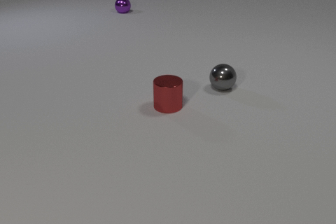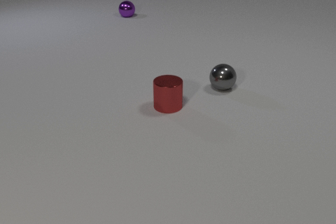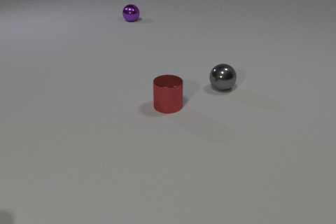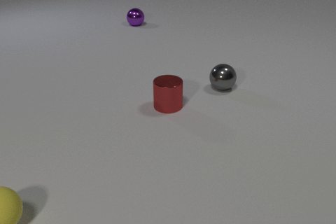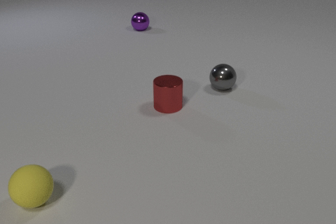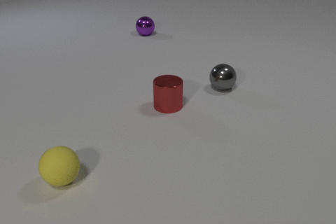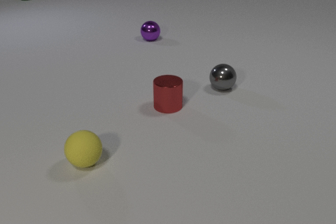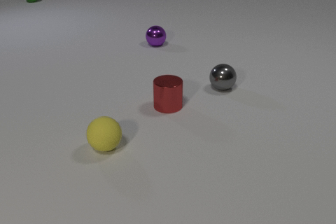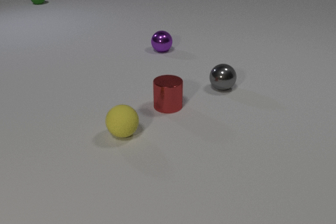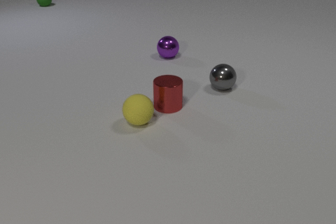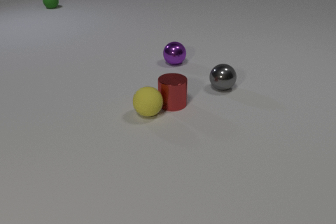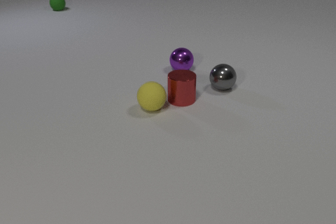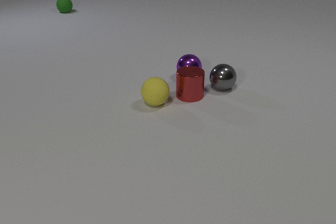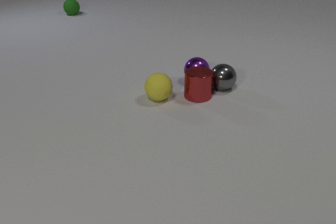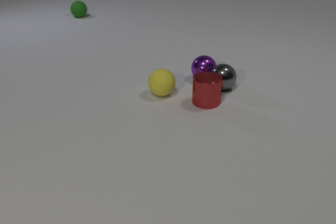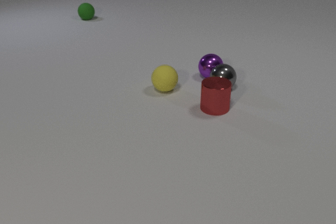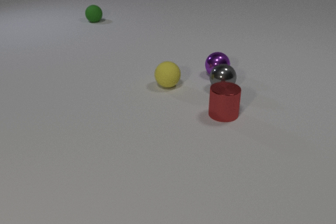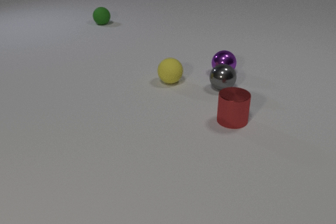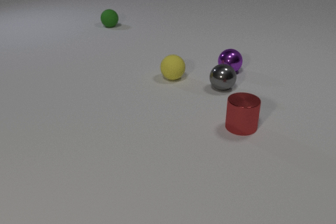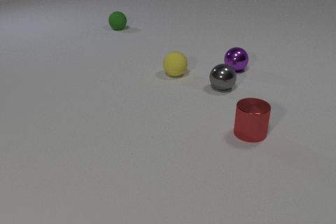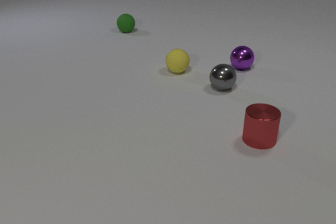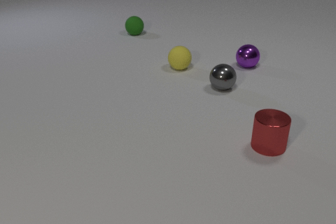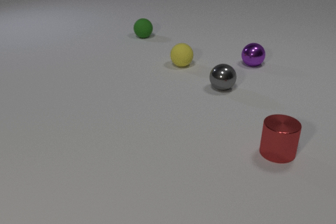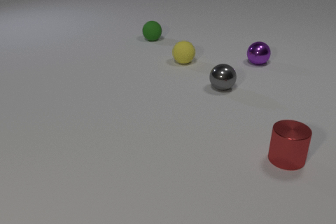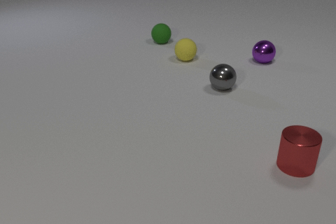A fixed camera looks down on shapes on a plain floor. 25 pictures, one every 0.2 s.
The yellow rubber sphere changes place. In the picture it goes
away from the camera.
0.0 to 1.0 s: The yellow rubber sphere comes in at the left edge, rolls to the right and away from the camera. The purple metal sphere rolls toward the camera.
1.0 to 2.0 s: The yellow rubber sphere rolls away from the camera and to the right. The green rubber sphere comes in at the top edge, rolls toward the camera and to the right. The purple metal sphere rolls toward the camera. The yellow rubber sphere and the red metal cylinder collide.
2.0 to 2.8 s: The yellow rubber sphere rolls away from the camera. The red metal cylinder slides to the right. The green rubber sphere rolls toward the camera and to the right. The purple metal sphere rolls toward the camera and to the right. The red metal cylinder and the purple metal sphere collide.
2.8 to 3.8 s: The yellow rubber sphere rolls away from the camera. The red metal cylinder slides toward the camera and to the right. The green rubber sphere rolls toward the camera and to the right. The purple metal sphere rolls to the right and away from the camera.
3.8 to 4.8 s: The yellow rubber sphere rolls away from the camera. The red metal cylinder slides to the right and toward the camera. The green rubber sphere rolls toward the camera and to the right. The purple metal sphere rolls away from the camera and to the right.
Are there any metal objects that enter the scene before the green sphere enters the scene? no.
What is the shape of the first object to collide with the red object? sphere.
What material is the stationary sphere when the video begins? metal.
